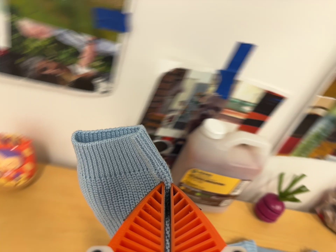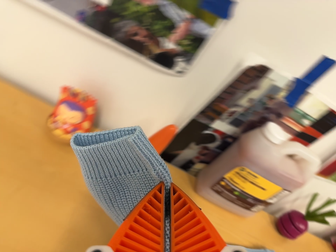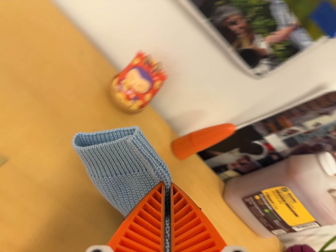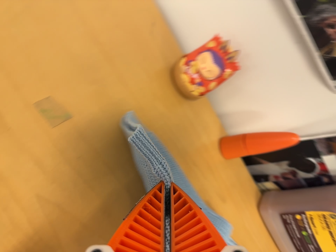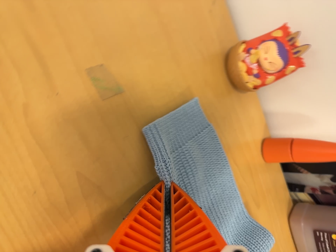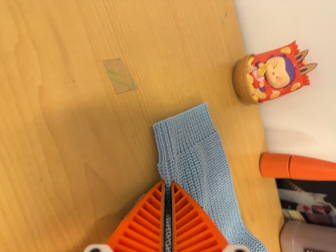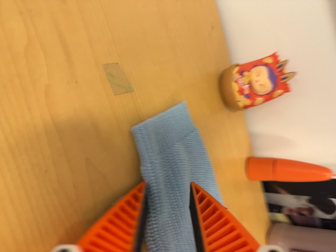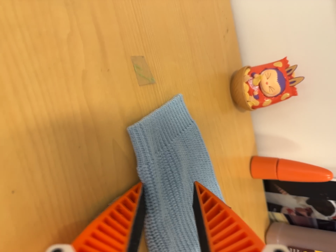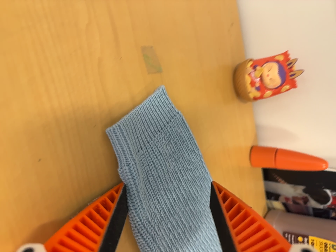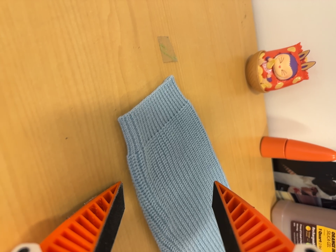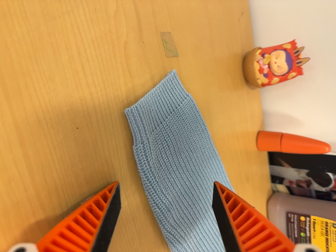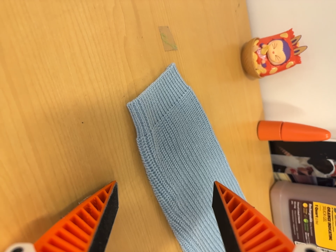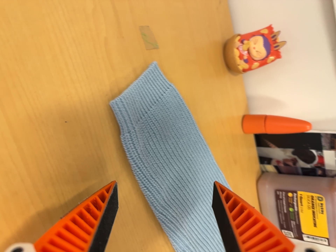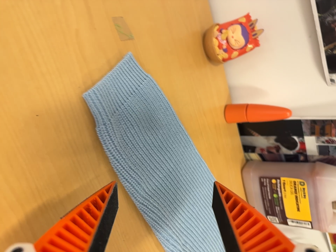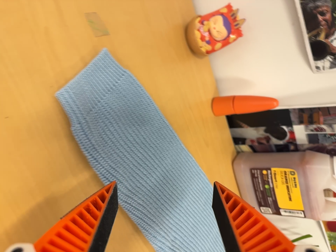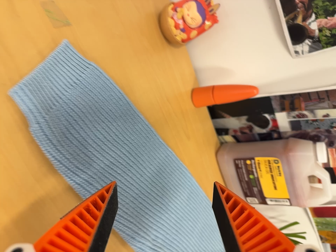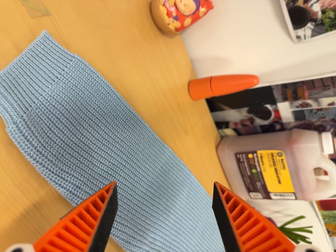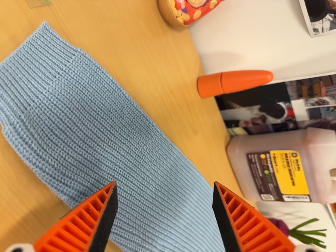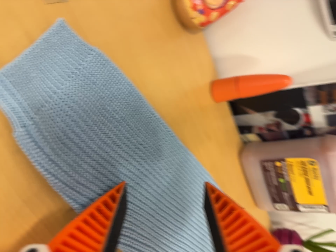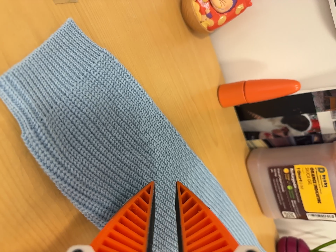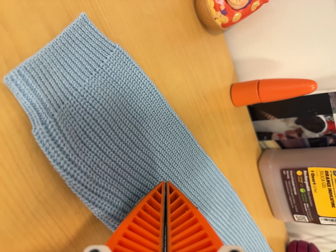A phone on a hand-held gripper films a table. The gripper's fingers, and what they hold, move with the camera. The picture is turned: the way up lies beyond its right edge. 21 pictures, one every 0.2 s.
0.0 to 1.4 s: The camera travels to its left, about 32 cm, so close, fixed things drift to the right. It rolls about its line of sight by about 65 degrees, and the scene rotates clockwise.
1.4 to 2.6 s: The camera travels backward, about 7 cm, so what stands in front gets smaller.
2.6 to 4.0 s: The camera travels forward, about 9 cm, so what stands in front looms larger.
The film runs backward here.
